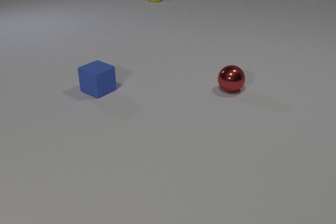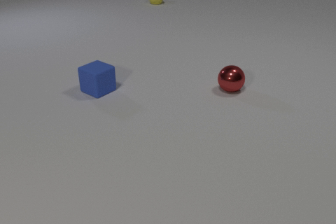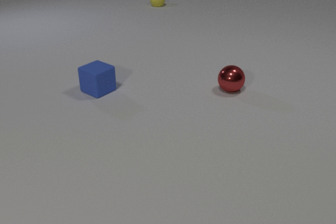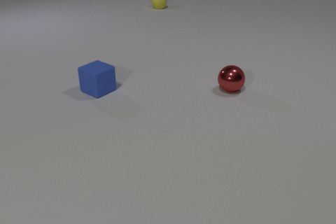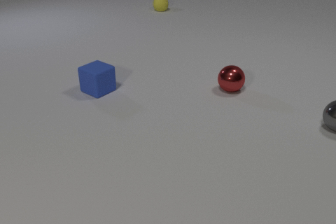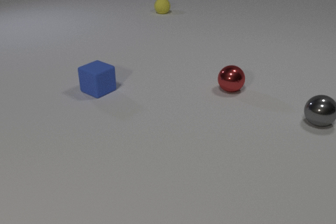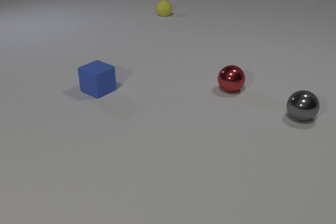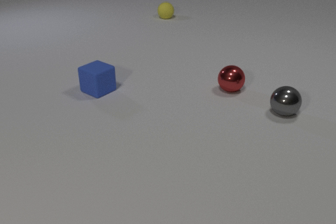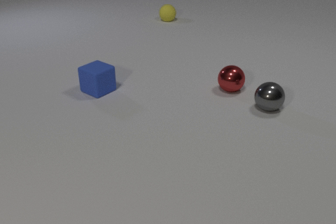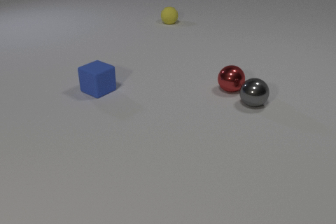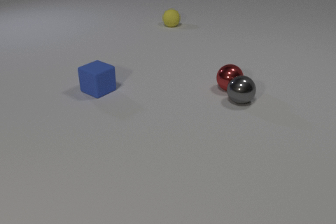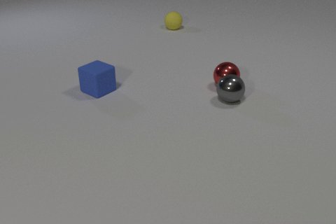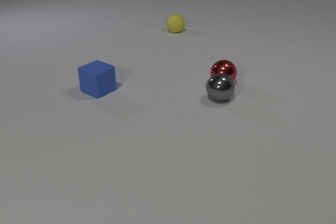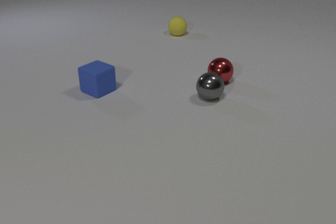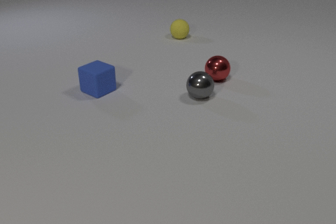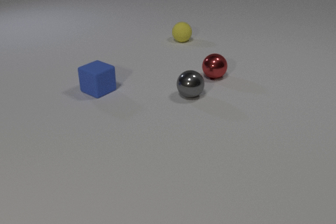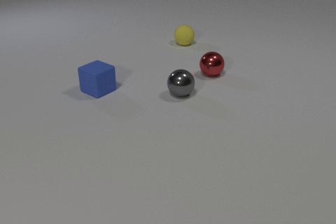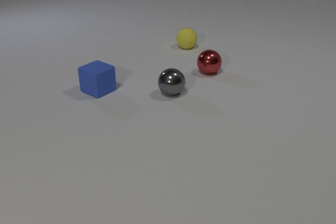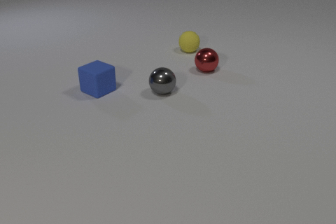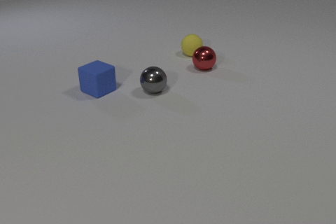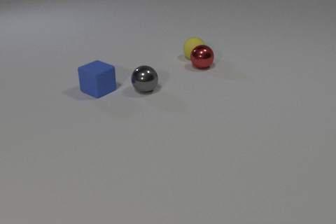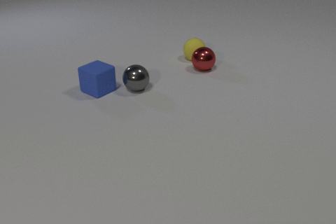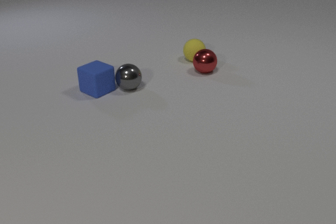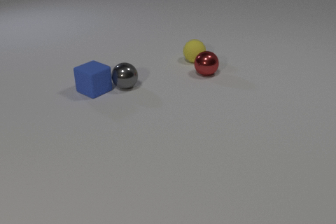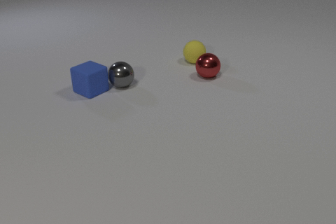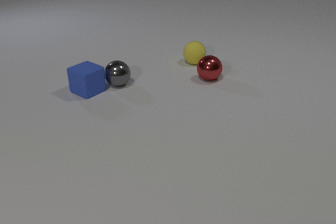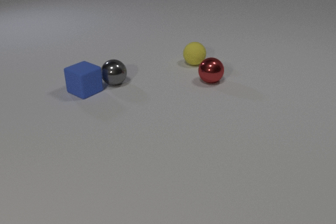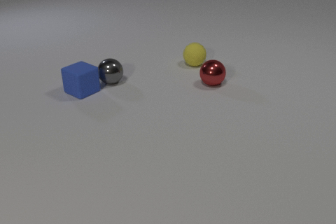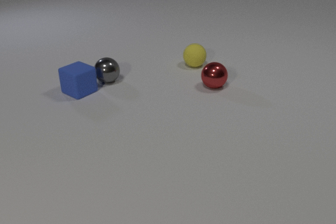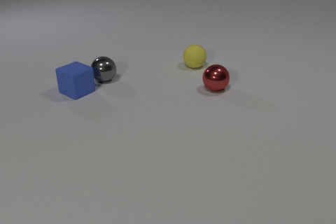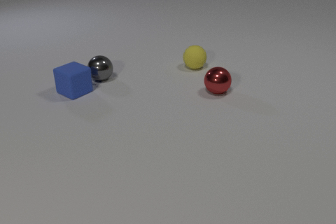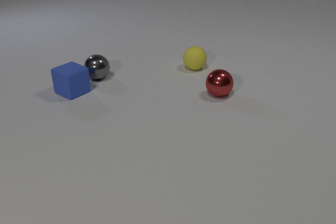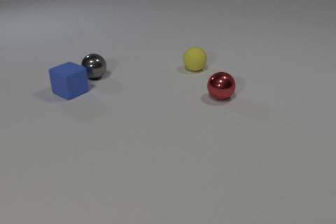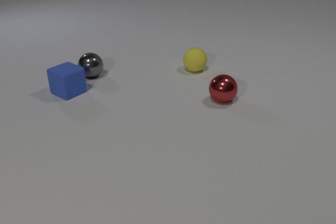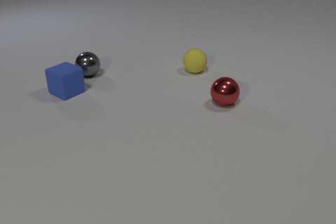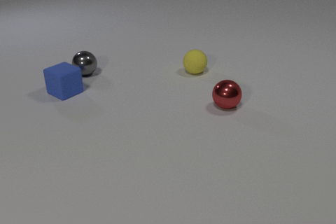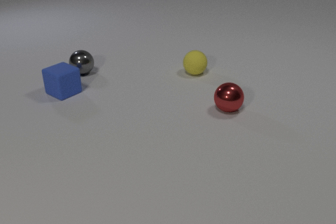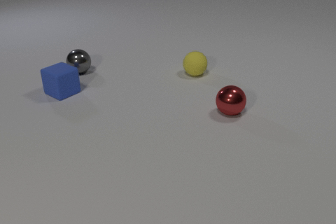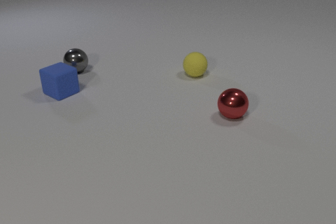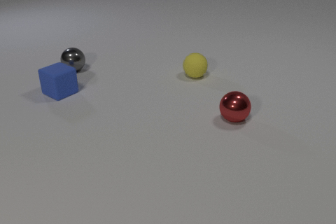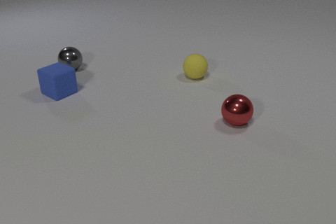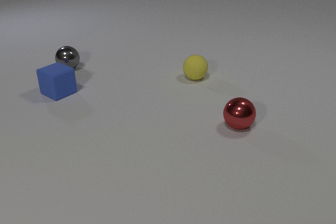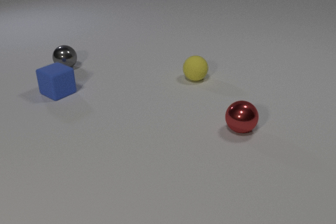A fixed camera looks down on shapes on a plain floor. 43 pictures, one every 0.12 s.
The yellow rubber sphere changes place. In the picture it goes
toward the camera.
The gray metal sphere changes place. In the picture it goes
to the left.
0.00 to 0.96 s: The gray metal sphere comes in at the right edge, rolls to the left. The yellow rubber sphere rolls toward the camera.
0.96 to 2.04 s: The gray metal sphere rolls to the left. The red metal sphere rolls away from the camera and to the left. The yellow rubber sphere rolls toward the camera. The gray metal sphere and the red metal sphere collide.
2.04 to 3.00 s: The gray metal sphere rolls to the left and away from the camera. The red metal sphere rolls toward the camera. The blue rubber cube slides to the left. The yellow rubber sphere rolls toward the camera. The red metal sphere and the yellow rubber sphere collide. The gray metal sphere and the blue rubber cube collide.
3.00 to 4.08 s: The gray metal sphere rolls to the left and away from the camera. The red metal sphere rolls toward the camera. The blue rubber cube slides to the left. The yellow rubber sphere rolls toward the camera.
4.08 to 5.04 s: The gray metal sphere rolls away from the camera and to the left. The red metal sphere rolls toward the camera. The blue rubber cube slides to the left. The yellow rubber sphere rolls toward the camera.
What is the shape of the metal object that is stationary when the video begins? sphere.
What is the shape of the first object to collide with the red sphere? sphere.
What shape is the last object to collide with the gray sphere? cube.
